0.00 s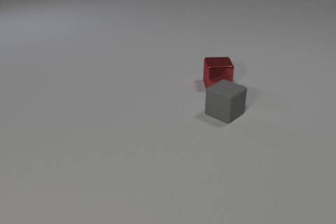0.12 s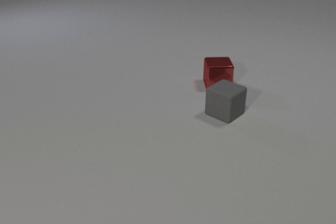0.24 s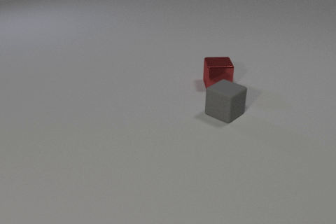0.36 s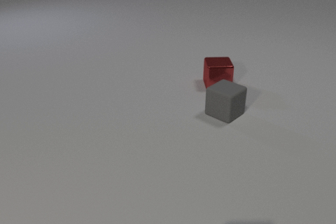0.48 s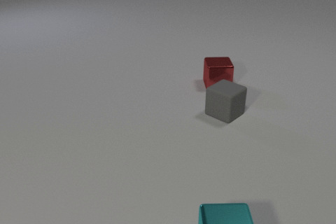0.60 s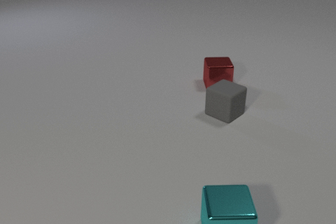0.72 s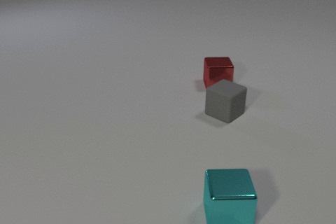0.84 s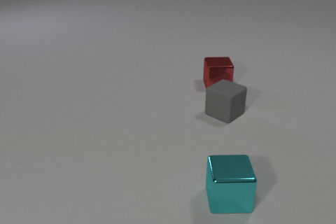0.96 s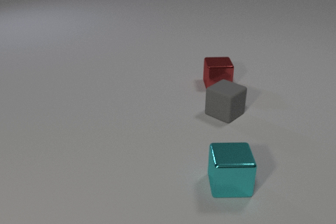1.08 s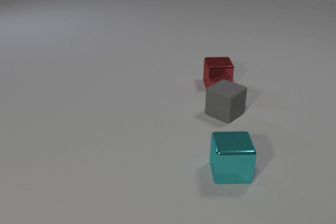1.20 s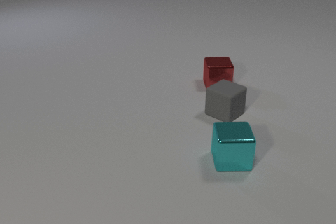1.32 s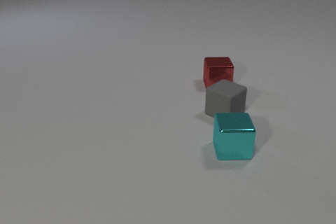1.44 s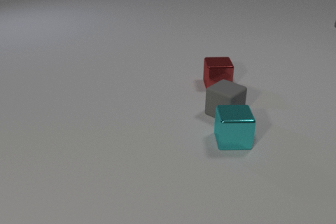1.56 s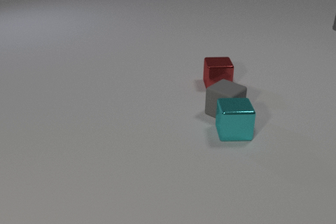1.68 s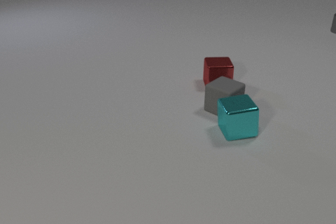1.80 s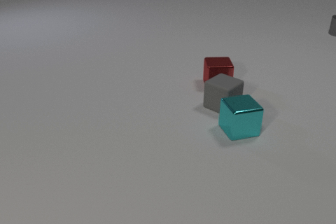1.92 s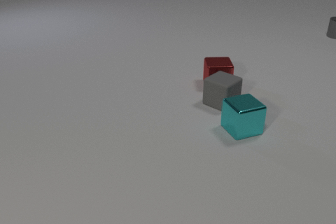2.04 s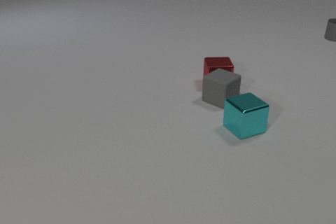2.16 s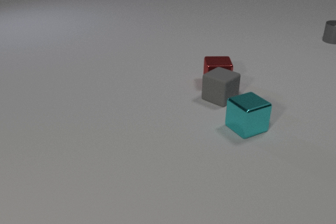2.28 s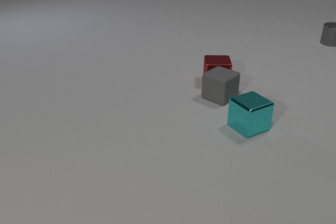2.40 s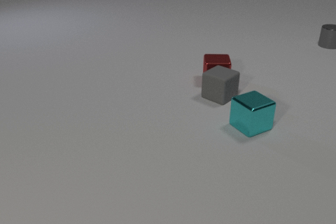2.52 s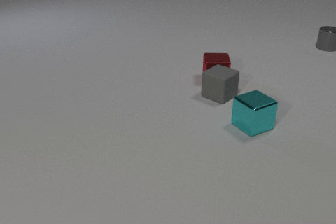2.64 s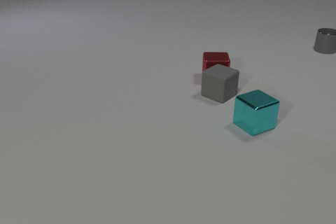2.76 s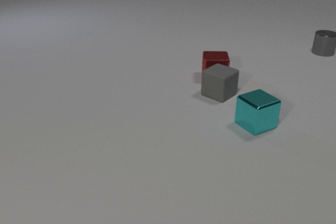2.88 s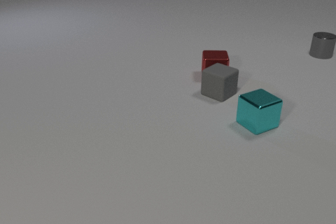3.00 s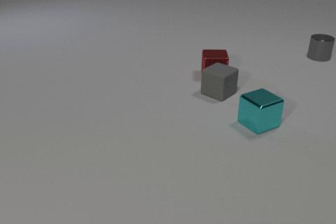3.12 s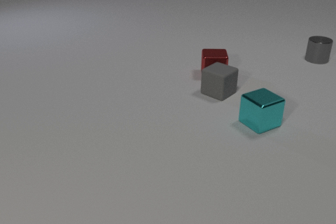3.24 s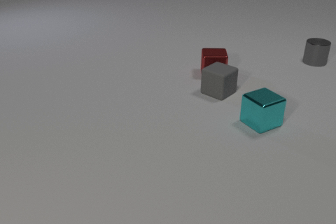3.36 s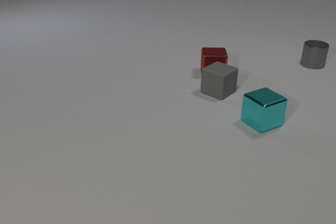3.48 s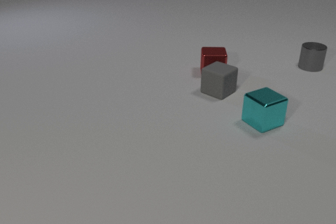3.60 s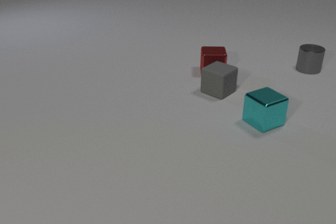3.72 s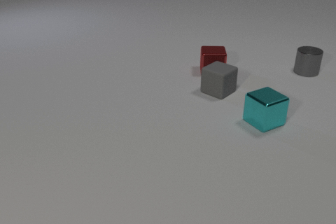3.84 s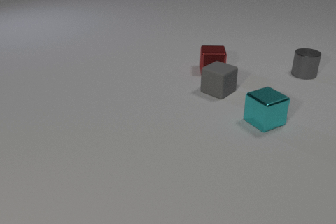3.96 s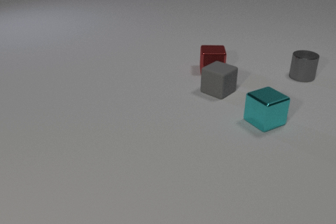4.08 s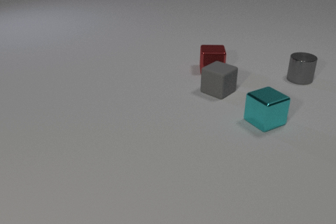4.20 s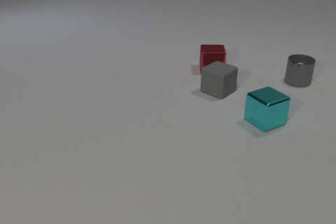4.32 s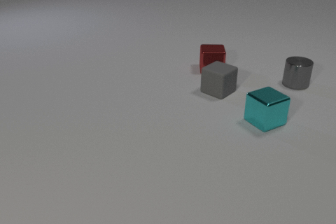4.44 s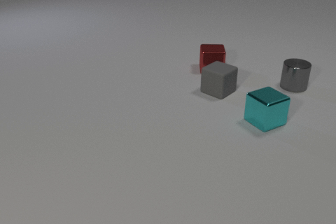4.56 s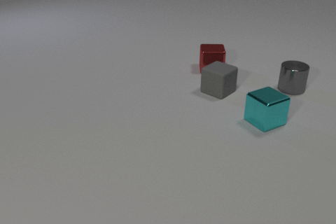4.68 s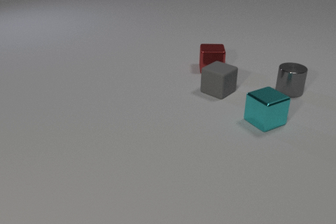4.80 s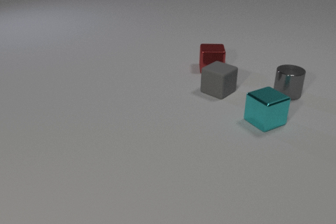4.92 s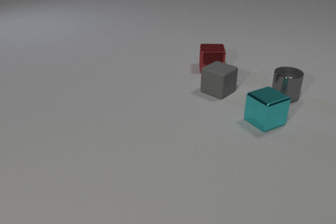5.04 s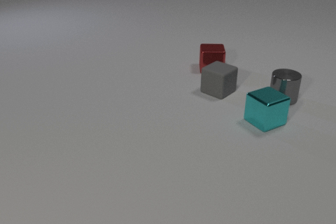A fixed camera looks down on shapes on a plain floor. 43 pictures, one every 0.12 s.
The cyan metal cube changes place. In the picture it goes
away from the camera.
The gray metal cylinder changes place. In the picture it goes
toward the camera.
0.00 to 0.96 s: The cyan metal cube comes in at the bottom edge, slides away from the camera.
0.96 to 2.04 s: The cyan metal cube slides away from the camera, spins so that its near face slides to the right, counterclockwise seen from above. The gray rubber cube slides away from the camera. The gray metal cylinder comes in at the right edge, slides toward the camera. The cyan metal cube and the gray rubber cube collide.
2.04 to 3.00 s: The cyan metal cube slides to the right and away from the camera. The gray rubber cube slides away from the camera. The red metal cube slides away from the camera. The gray metal cylinder slides toward the camera. The gray rubber cube and the red metal cube collide.
3.00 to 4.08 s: The cyan metal cube moves, and ends about where it began. The red metal cube slides away from the camera. The gray metal cylinder slides toward the camera.
4.08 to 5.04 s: The gray metal cylinder slides toward the camera.
How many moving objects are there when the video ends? 1.
How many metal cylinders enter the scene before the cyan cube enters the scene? 0.
What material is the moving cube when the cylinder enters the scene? metal.
